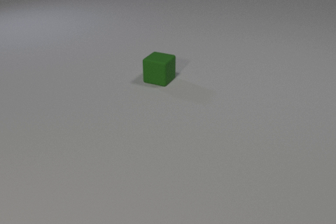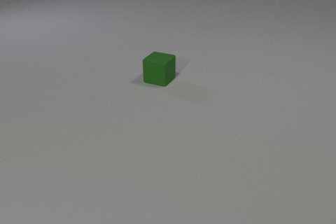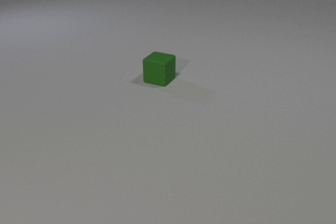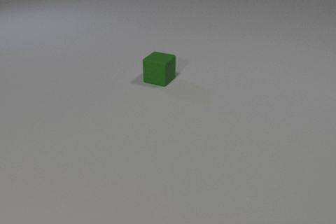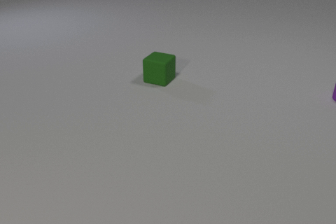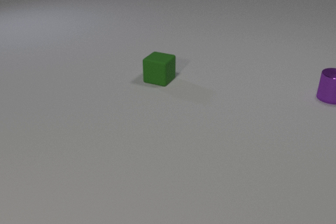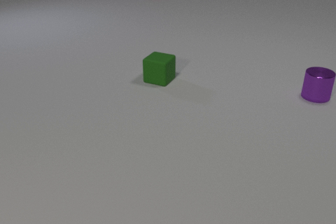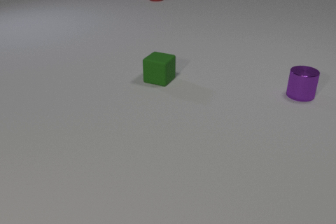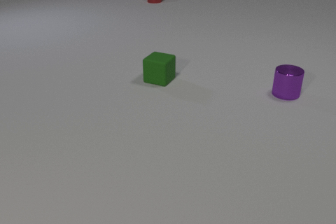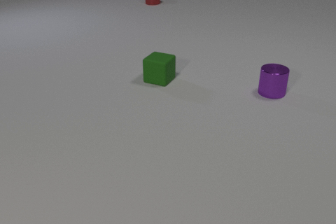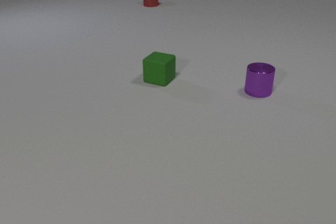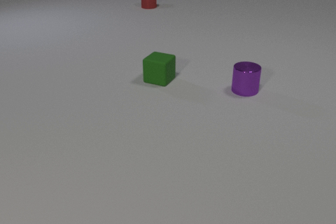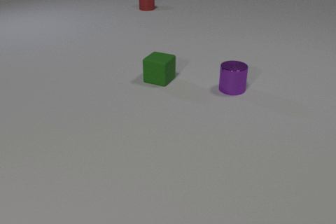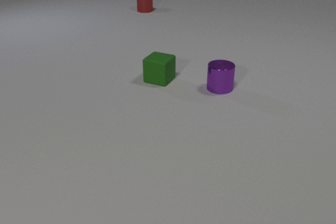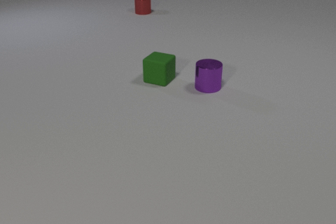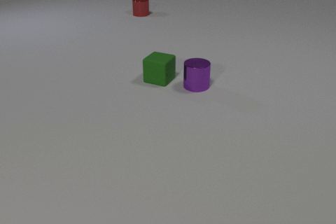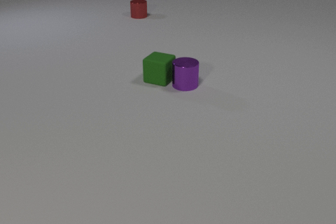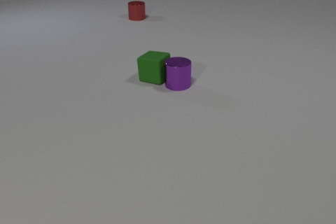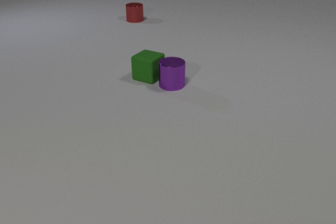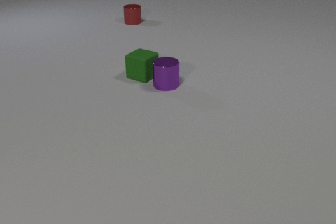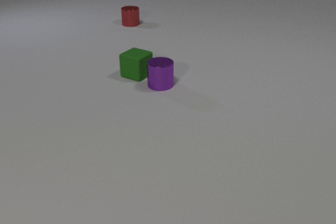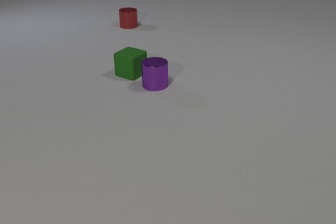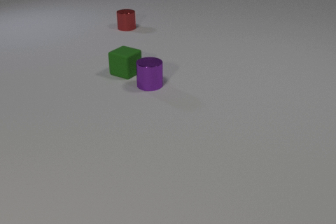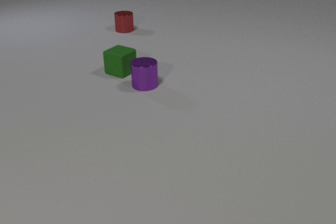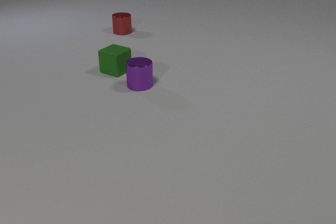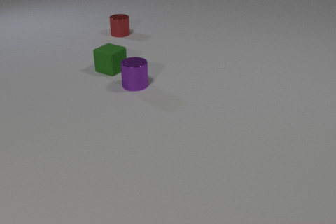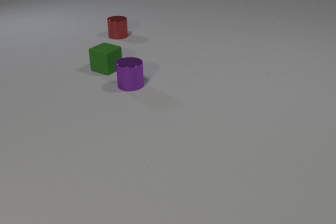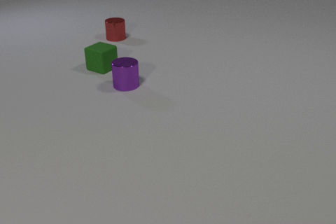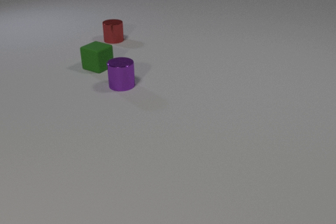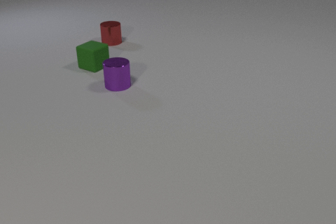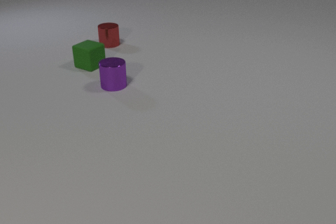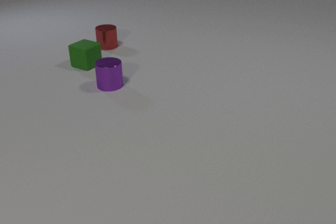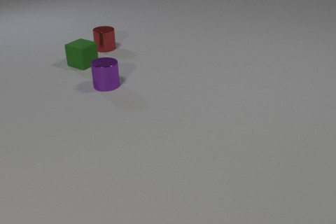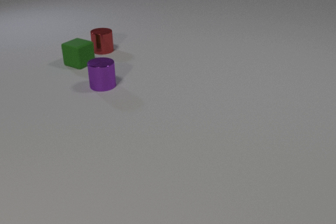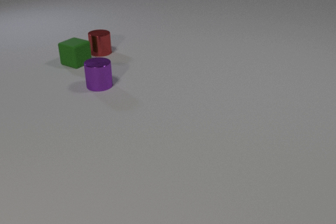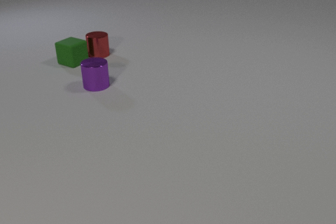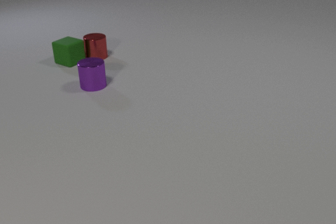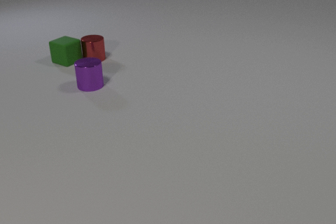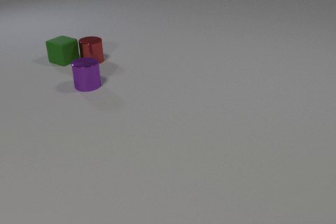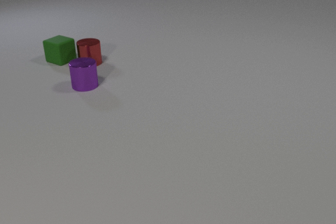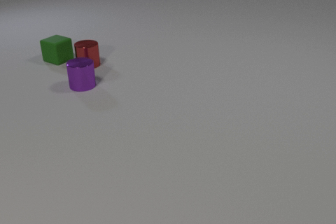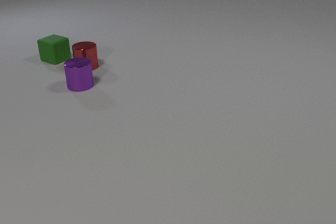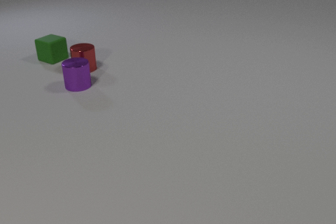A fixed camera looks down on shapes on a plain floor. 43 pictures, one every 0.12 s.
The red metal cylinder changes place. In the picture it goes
toward the camera.
The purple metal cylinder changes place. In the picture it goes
to the left.
0.00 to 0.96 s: The purple metal cylinder comes in at the right edge, slides to the left. The red metal cylinder comes in at the top edge, slides toward the camera.
0.96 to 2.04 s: The purple metal cylinder slides to the left. The red metal cylinder slides toward the camera. The purple metal cylinder and the green rubber cube collide.
2.04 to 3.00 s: The purple metal cylinder slides to the left. The green rubber cube slides to the left and away from the camera. The red metal cylinder slides toward the camera.
3.00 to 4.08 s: The purple metal cylinder slides to the left. The green rubber cube slides to the left and away from the camera. The red metal cylinder slides toward the camera.
4.08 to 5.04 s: The purple metal cylinder slides to the left. The green rubber cube slides to the left and away from the camera. The red metal cylinder slides toward the camera and to the left. The green rubber cube and the red metal cylinder collide.
How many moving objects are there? 3.
What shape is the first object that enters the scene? cylinder.
What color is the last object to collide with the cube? red.
